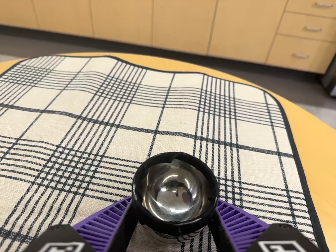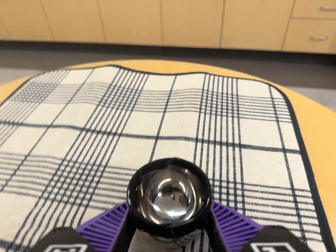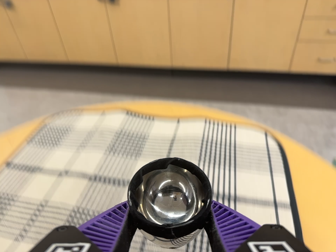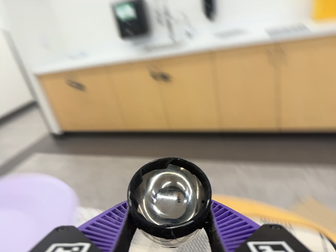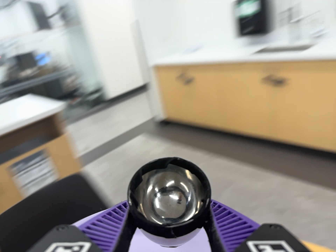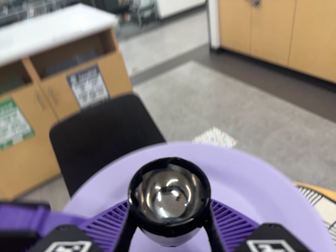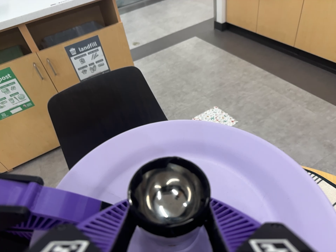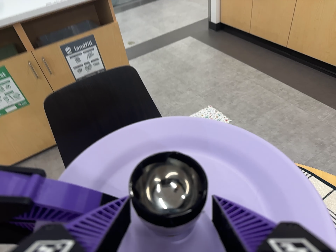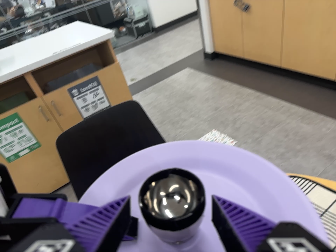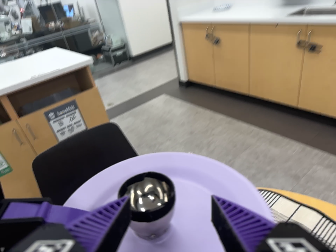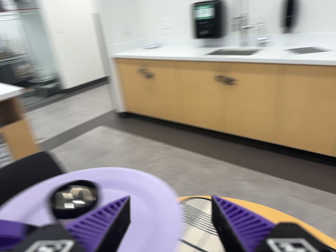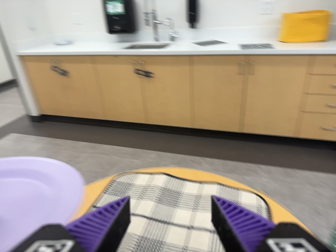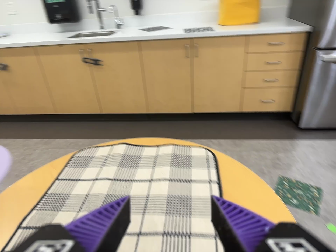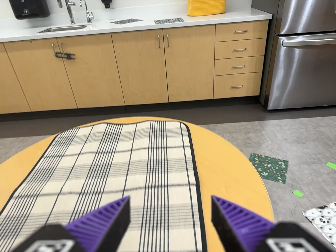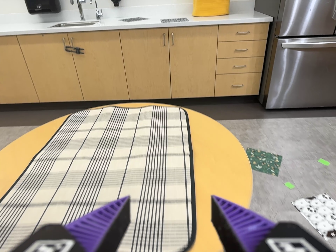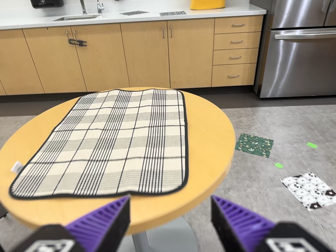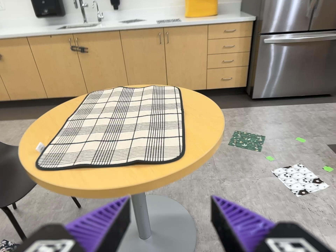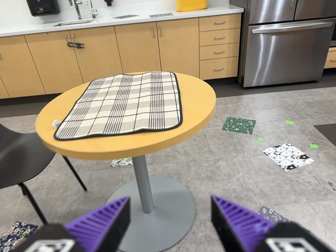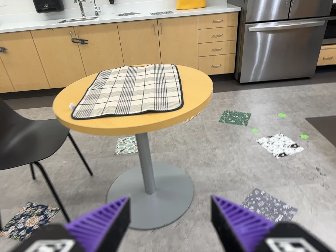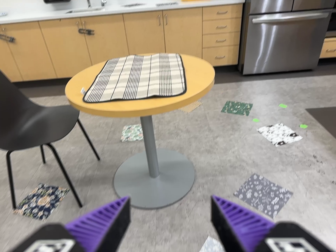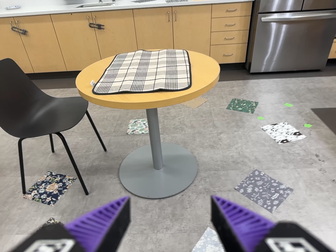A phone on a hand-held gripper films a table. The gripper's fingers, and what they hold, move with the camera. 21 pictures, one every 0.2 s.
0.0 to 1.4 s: The camera pans to its left by about 50 degrees. It travels toward the top of its view and to its left, about 28 cm, so close, fixed things drift downward. Its aim tips toward the bottom of its view by about 10 degrees. It rolls about its line of sight by about 15 degrees, and the scene rotates clockwise.
1.4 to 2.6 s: The camera pans to its right by about 50 degrees. It travels backward and toward the bottom of its view, about 40 cm. Its aim tips toward the top of its view by about 20 degrees. It rolls about its line of sight by about 25 degrees, and the scene rotates counterclockwise.
2.6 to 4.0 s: The camera travels backward and toward the bottom of its view, about 80 cm, so what stands in front gets smaller.
The film runs backward here.
